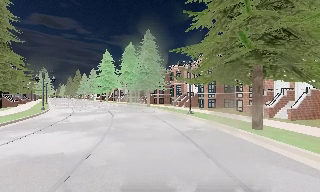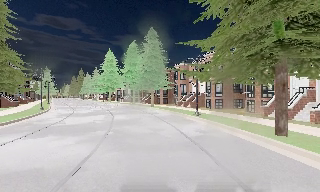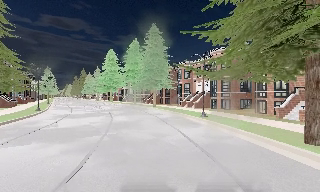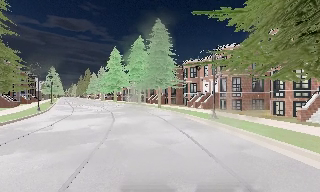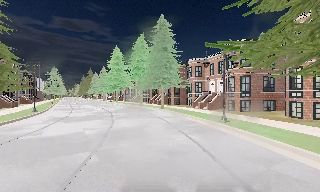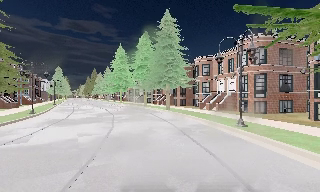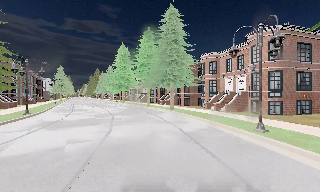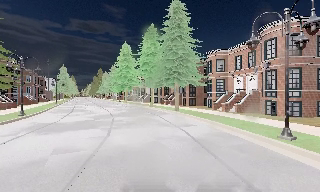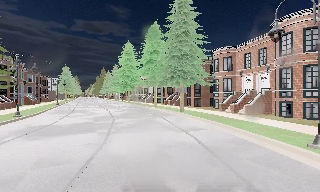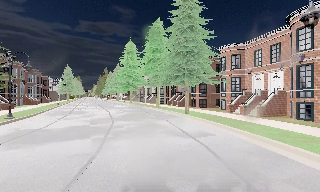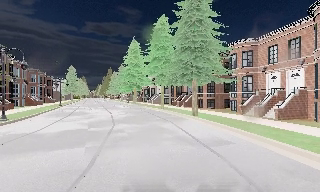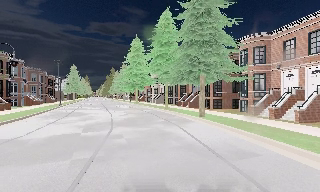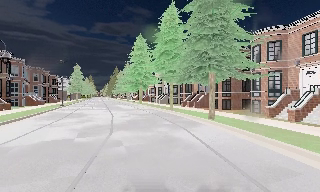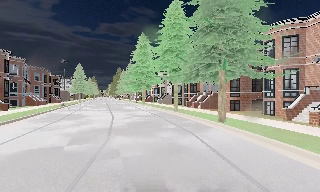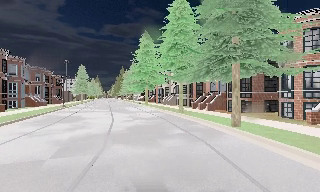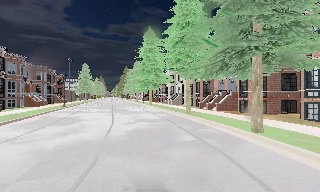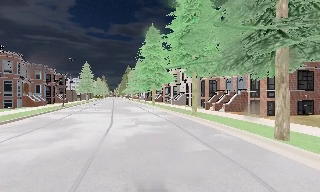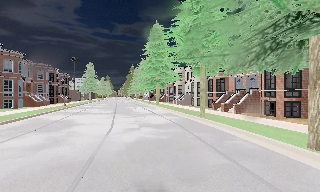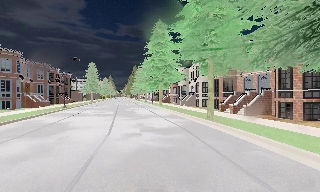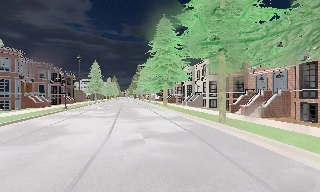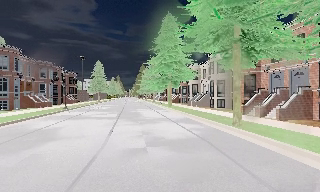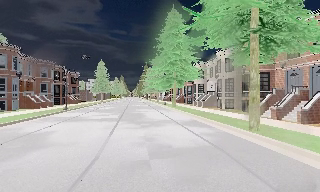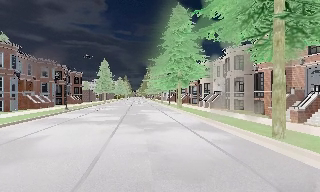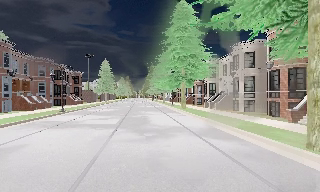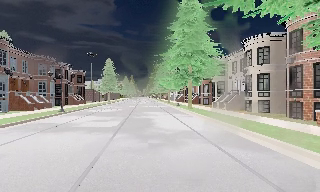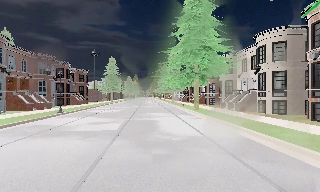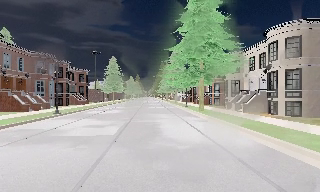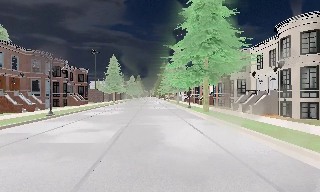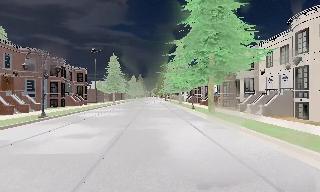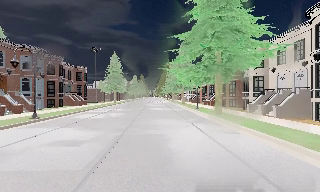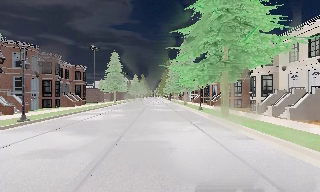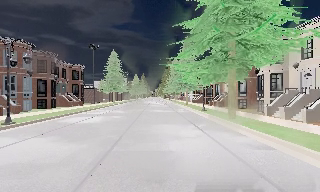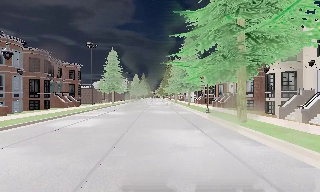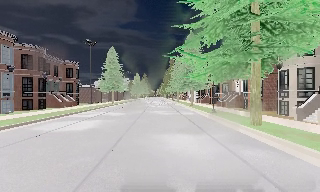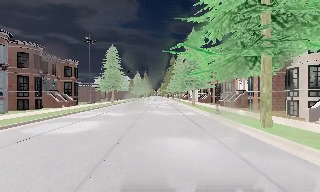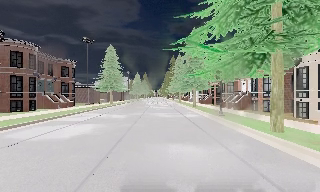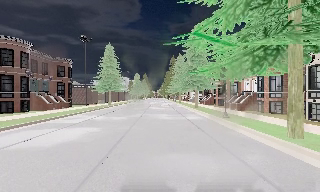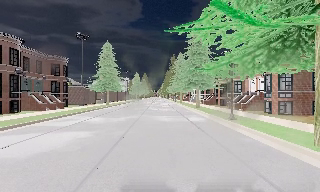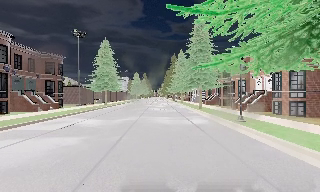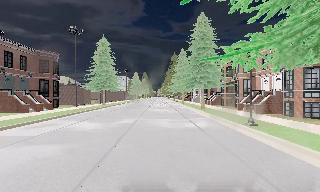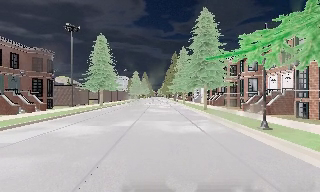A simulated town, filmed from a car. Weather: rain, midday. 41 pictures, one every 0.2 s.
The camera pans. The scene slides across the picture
to the right.
The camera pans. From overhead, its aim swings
counterclockwise.
0.0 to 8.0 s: The camera pans to its left, which is counterclockwise from overhead, by about 35 degrees. It travels forward, about 45 m.
The film runs forward here.
